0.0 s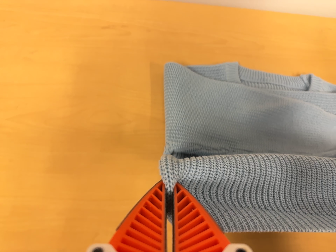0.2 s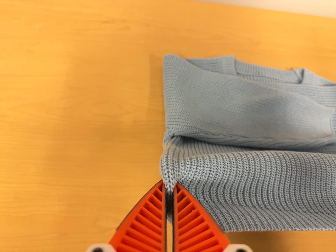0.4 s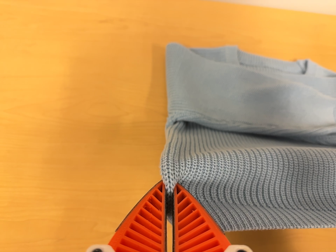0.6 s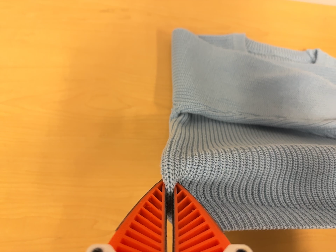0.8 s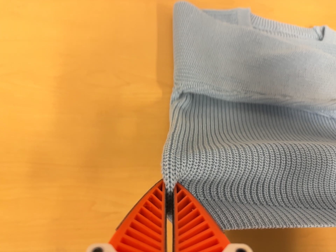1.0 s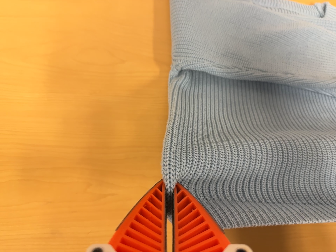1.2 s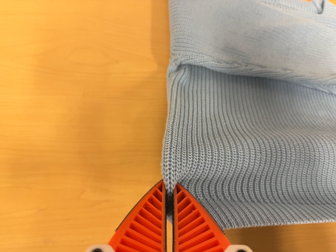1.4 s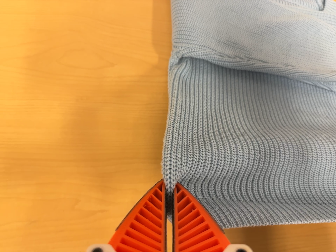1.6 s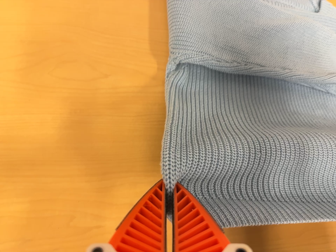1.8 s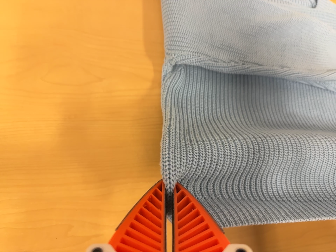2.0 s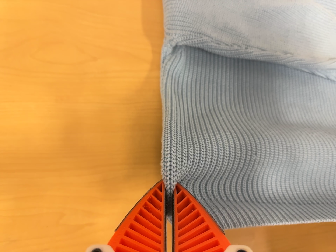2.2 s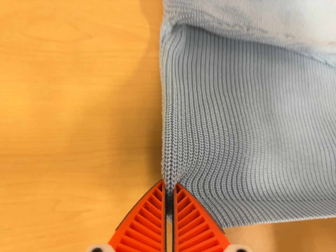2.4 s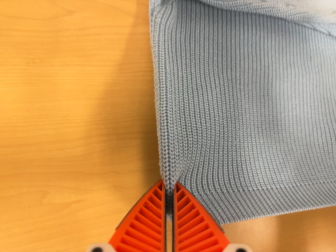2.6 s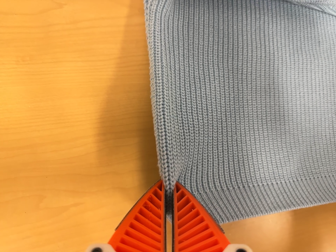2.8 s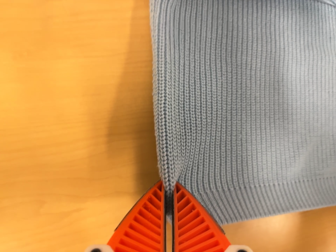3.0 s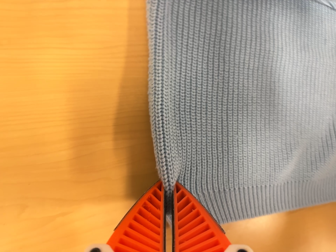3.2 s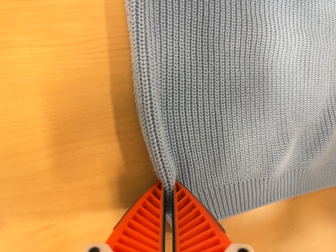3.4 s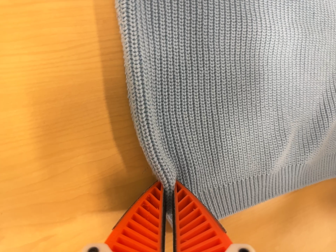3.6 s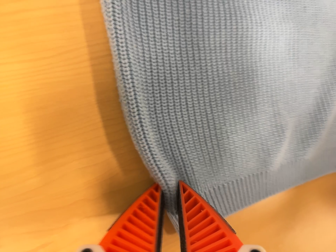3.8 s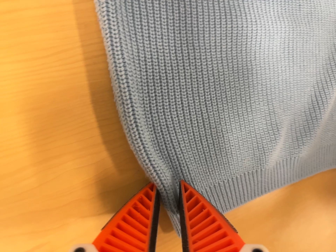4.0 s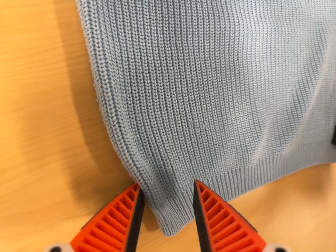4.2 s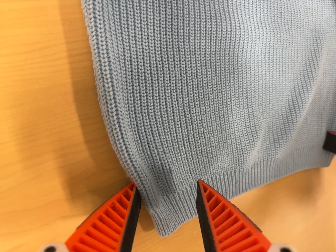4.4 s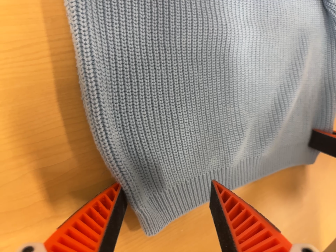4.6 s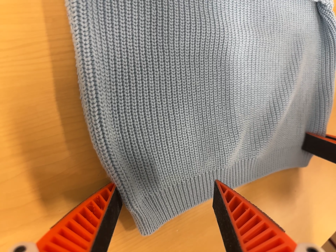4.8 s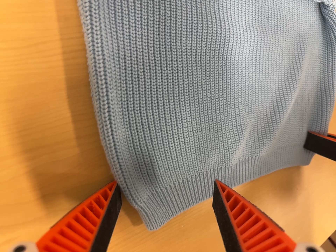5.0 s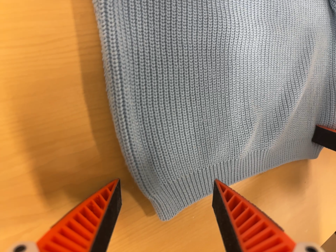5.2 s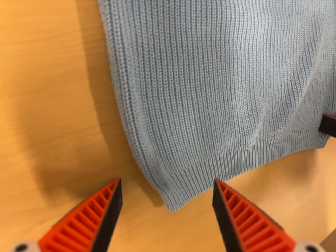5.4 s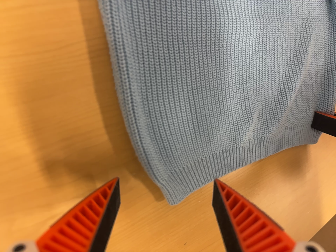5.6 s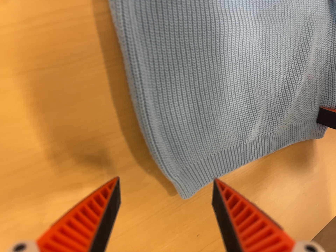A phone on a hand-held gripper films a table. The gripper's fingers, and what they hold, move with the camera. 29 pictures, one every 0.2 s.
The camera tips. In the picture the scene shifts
upward.
0.0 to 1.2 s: The camera travels forward, about 7 cm, so what stands in front looms larger.
1.2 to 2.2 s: The camera travels forward, about 7 cm, so what stands in front looms larger. Its aim tips toward the bottom of its view by about 10 degrees.
2.2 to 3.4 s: The camera travels forward and toward the top of its view, about 9 cm, so what stands in front looms larger. Its aim tips toward the bottom of its view by about 15 degrees, and the scene shifts upward.
3.4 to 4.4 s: The camera shifts only a little, or ends up much as it began.
4.4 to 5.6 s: The camera travels backward, about 6 cm, so what stands in front gets smaller.
The film runs backward here.
